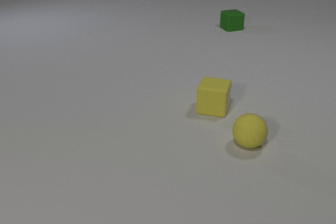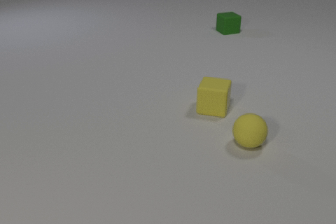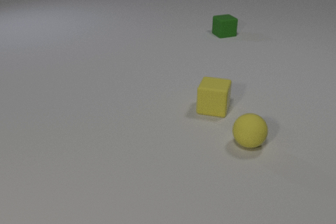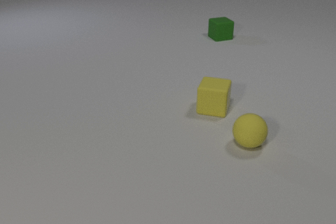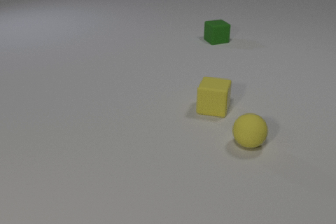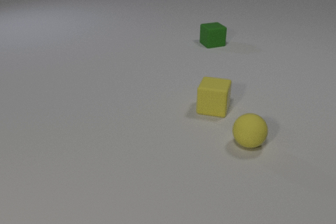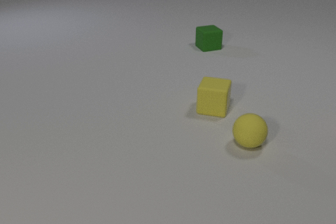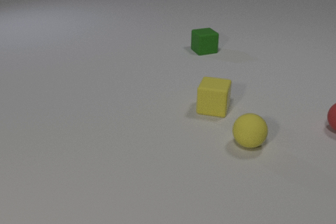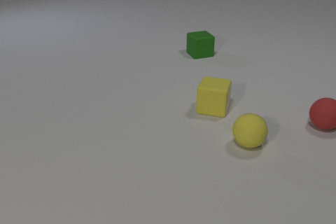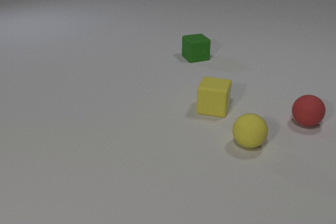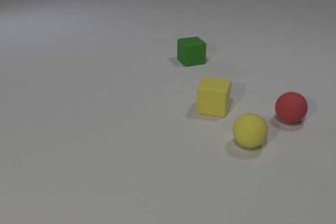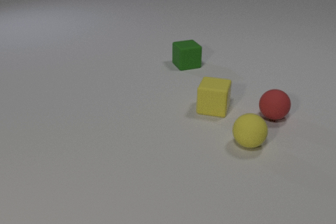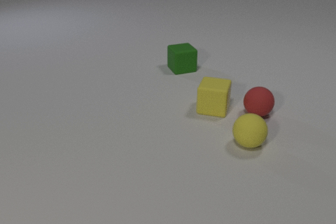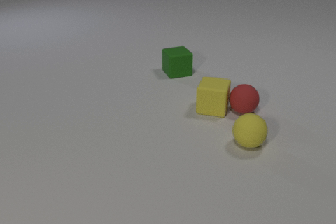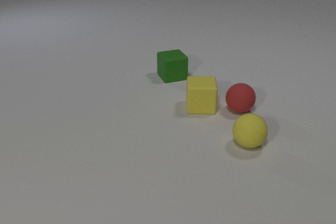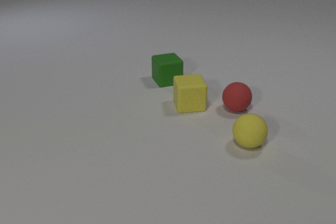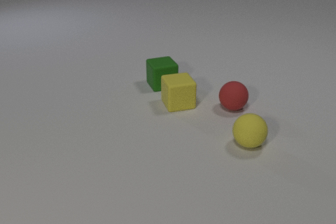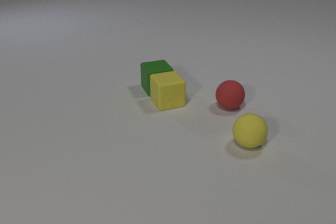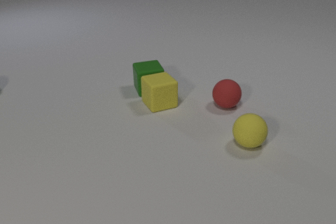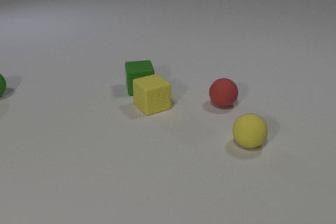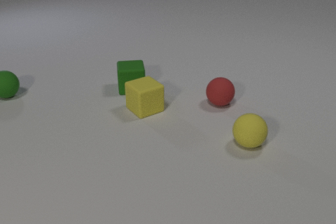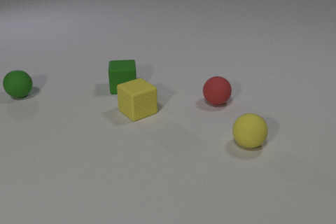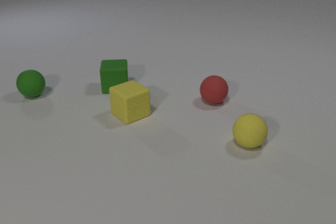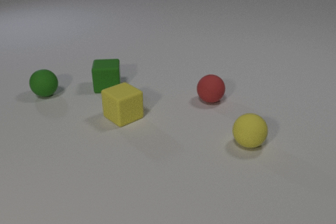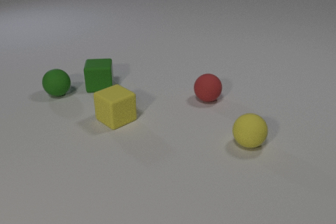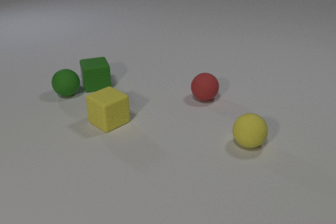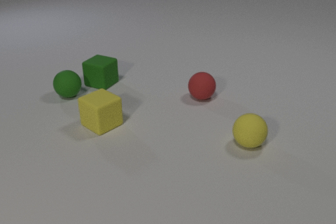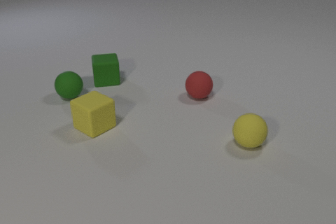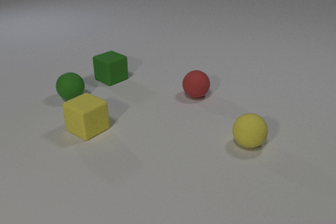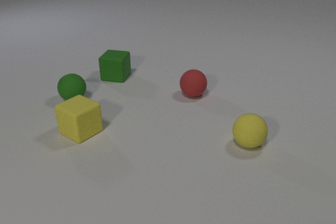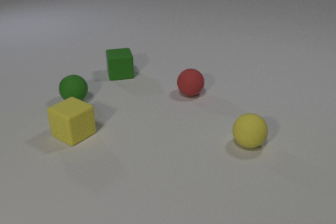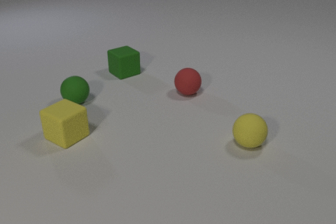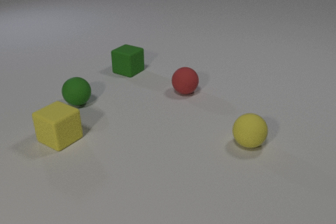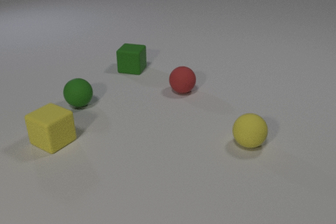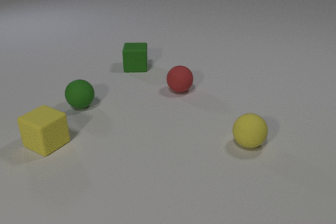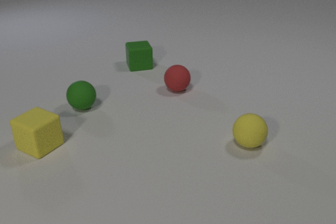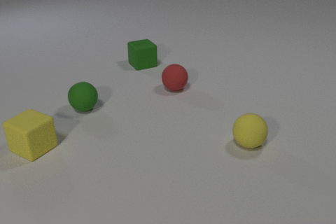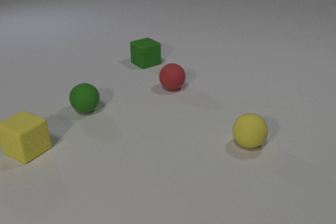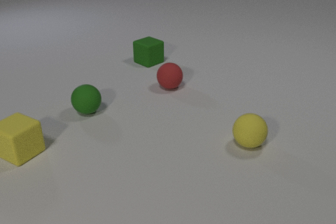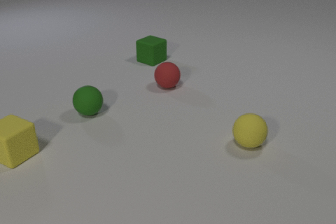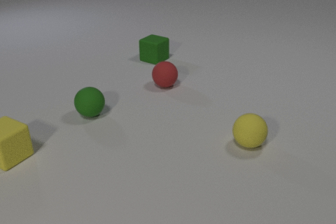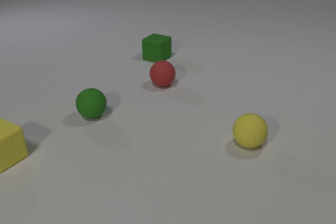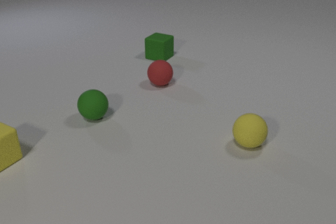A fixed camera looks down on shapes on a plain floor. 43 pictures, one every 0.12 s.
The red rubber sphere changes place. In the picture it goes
to the left.
The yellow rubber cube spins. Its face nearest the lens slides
to the right.
0.00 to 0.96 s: The red rubber sphere comes in at the right edge, rolls to the left. The green rubber cube slides toward the camera.
0.96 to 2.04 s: The red rubber sphere rolls to the left. The yellow rubber cube slides to the left, spins so that its near face slides to the right, counterclockwise seen from above. The green rubber cube slides toward the camera and to the left. The red rubber sphere and the yellow rubber cube collide.
2.04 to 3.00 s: The red rubber sphere rolls to the left and away from the camera. The yellow rubber cube slides to the left and toward the camera, spins so that its near face slides to the right, counterclockwise seen from above. The green rubber cube slides to the left. The green rubber sphere comes in at the left edge, rolls to the right. The yellow rubber cube and the green rubber cube collide. The green rubber cube and the green rubber sphere collide.
3.00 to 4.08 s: The red rubber sphere rolls to the left and away from the camera. The yellow rubber cube slides to the left and toward the camera. The green rubber cube slides to the right and away from the camera. The green rubber sphere rolls toward the camera and to the right.
4.08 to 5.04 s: The red rubber sphere rolls to the left and away from the camera. The yellow rubber cube slides to the left. The green rubber cube slides away from the camera and to the right. The green rubber sphere rolls toward the camera and to the right.
What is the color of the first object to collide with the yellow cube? red.
How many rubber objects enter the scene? 2.
Are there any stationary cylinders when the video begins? no.
